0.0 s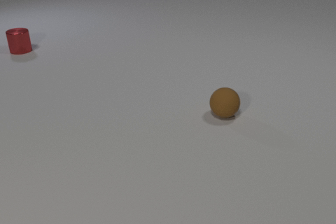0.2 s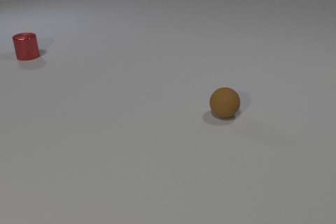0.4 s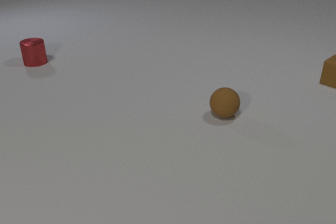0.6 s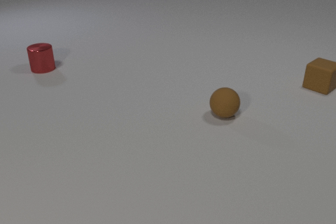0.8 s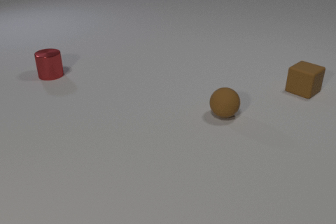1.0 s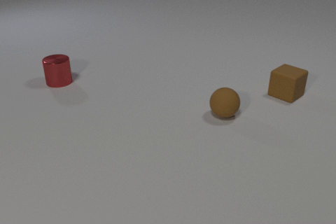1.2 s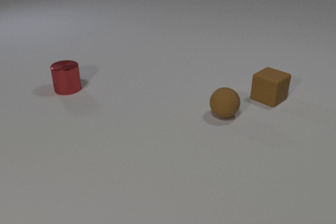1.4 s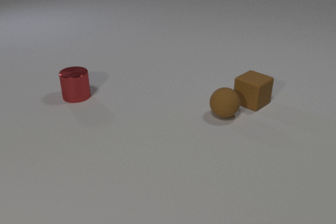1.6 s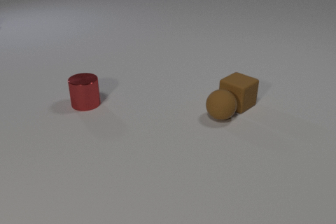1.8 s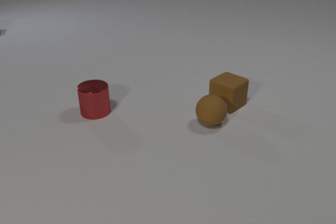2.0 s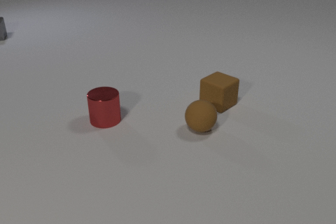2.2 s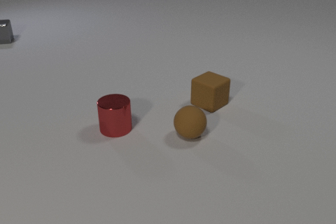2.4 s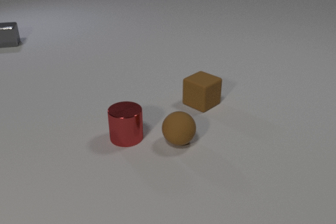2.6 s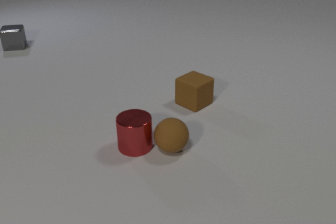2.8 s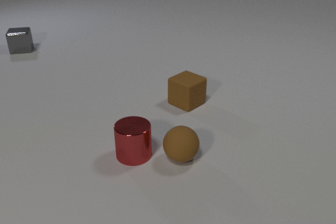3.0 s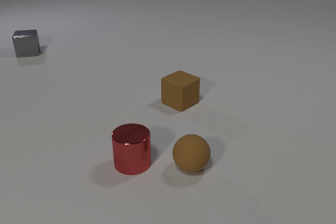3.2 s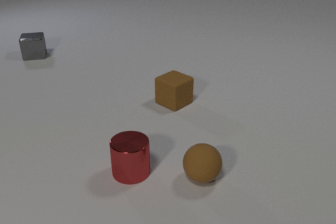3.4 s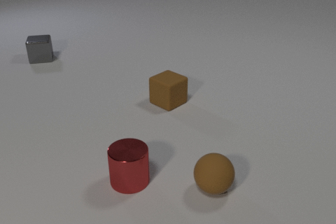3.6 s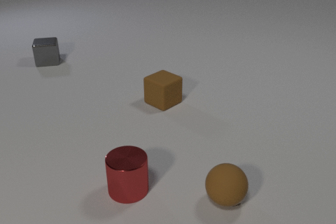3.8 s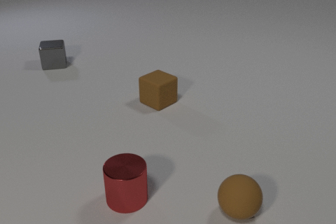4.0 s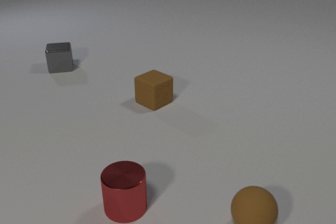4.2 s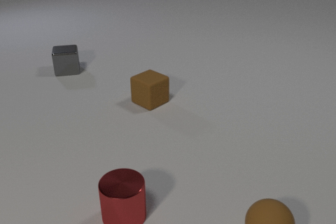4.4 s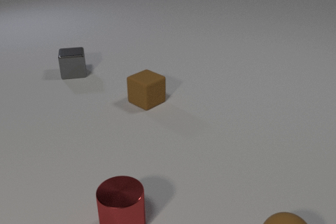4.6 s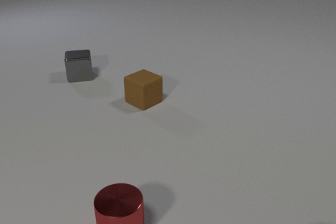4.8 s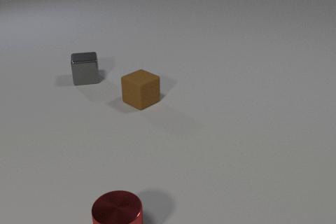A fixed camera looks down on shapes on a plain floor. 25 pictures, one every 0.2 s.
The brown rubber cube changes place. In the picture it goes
to the left.
The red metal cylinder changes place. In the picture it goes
toward the camera.
0.0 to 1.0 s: The brown rubber cube comes in at the right edge, slides to the left and toward the camera. The red metal cylinder slides toward the camera.
1.0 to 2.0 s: The brown rubber cube slides to the left and toward the camera. The brown rubber sphere rolls toward the camera and to the left. The gray metal cube comes in at the left edge, slides toward the camera and to the right. The red metal cylinder slides toward the camera and to the right. The brown rubber cube and the brown rubber sphere collide.
2.0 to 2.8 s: The brown rubber cube slides to the left. The brown rubber sphere rolls toward the camera. The gray metal cube slides toward the camera and to the right. The red metal cylinder slides toward the camera and to the right. The brown rubber sphere and the red metal cylinder collide.
2.8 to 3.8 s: The brown rubber cube slides to the left. The brown rubber sphere rolls toward the camera and to the right. The gray metal cube slides toward the camera and to the right. The red metal cylinder slides toward the camera.
3.8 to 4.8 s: The brown rubber cube slides to the left. The brown rubber sphere rolls to the right and toward the camera, leaves at the bottom edge. The gray metal cube slides toward the camera and to the right. The red metal cylinder slides toward the camera.
How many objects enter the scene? 2.
Are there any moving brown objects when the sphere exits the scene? yes.
How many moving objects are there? 4.
